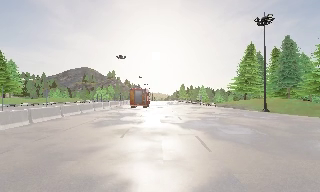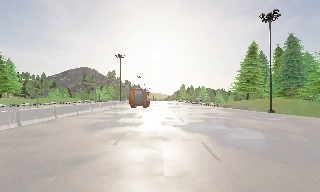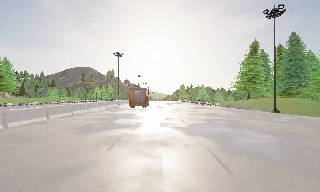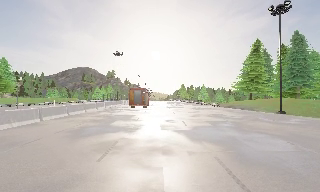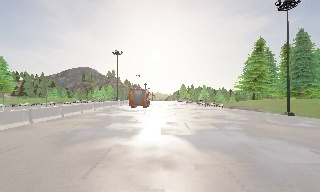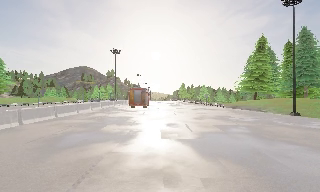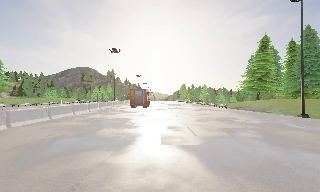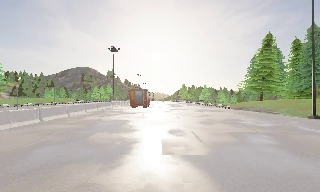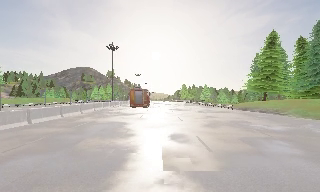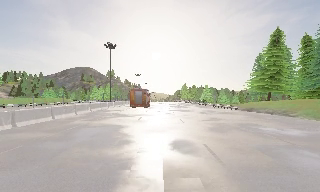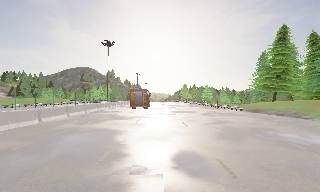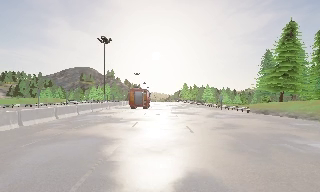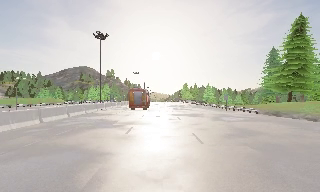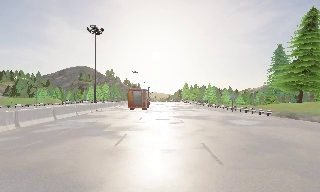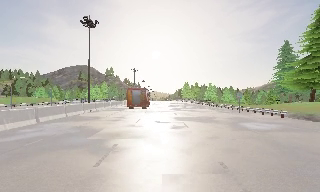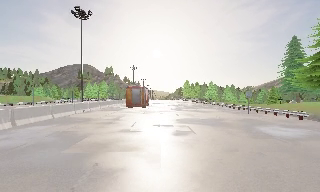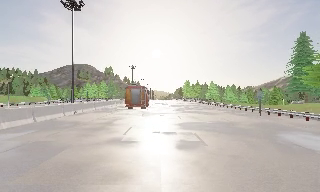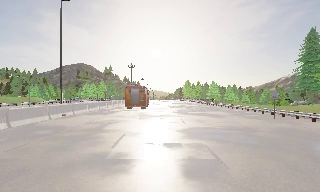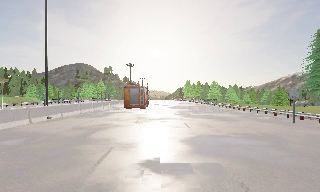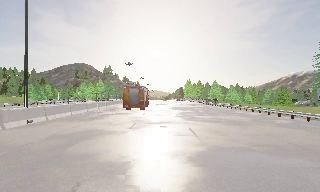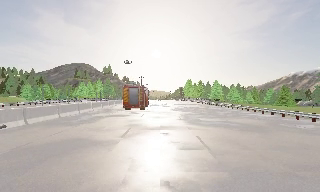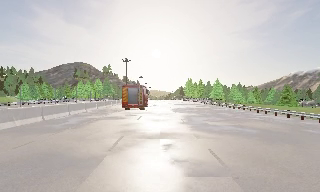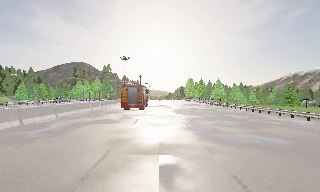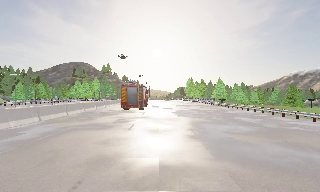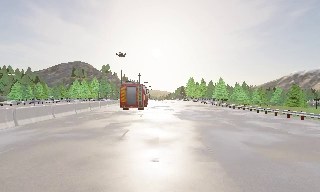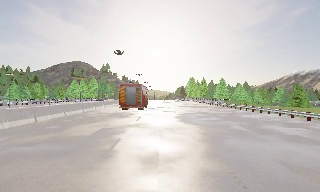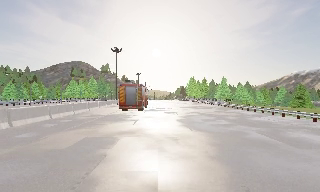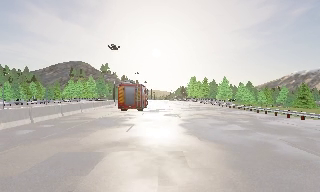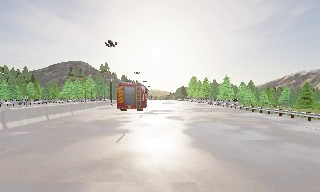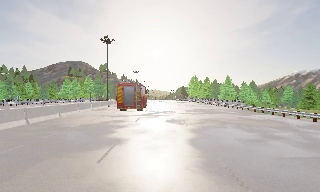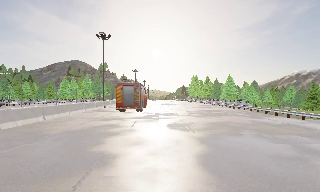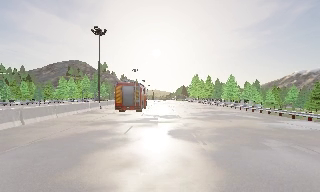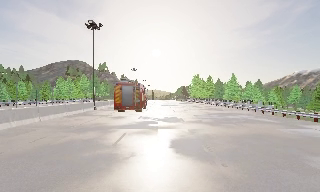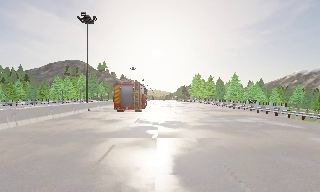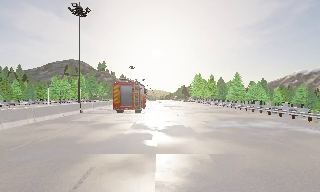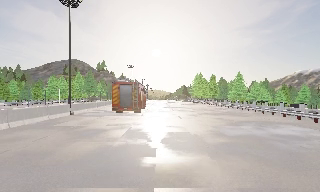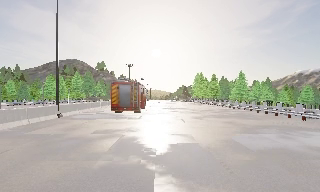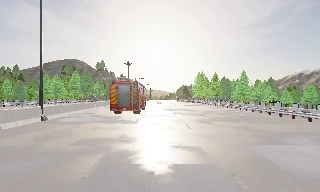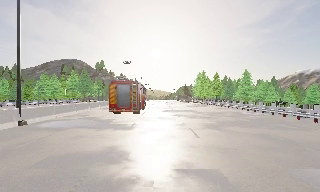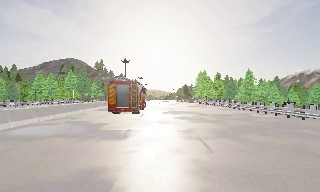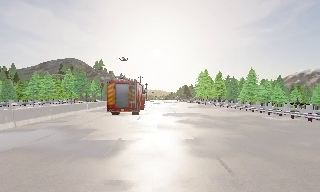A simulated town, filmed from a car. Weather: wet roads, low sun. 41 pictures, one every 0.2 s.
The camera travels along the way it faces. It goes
forward.
0.0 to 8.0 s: The camera travels forward, about 70 m, so what stands in front looms larger. It gains speed.
The film runs forward here.
